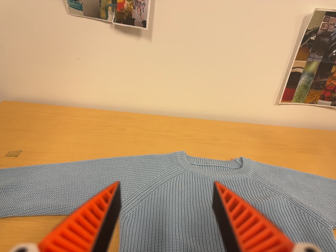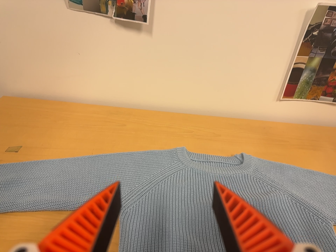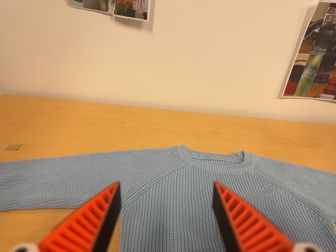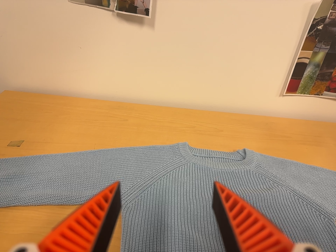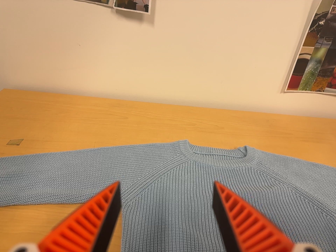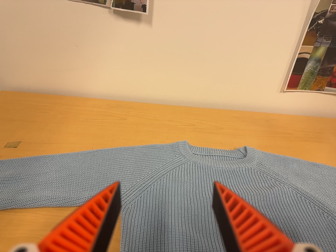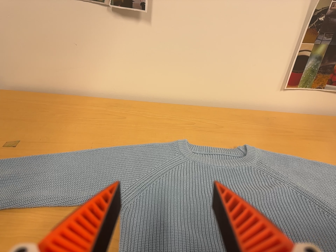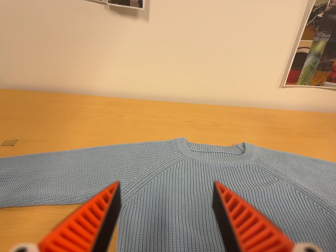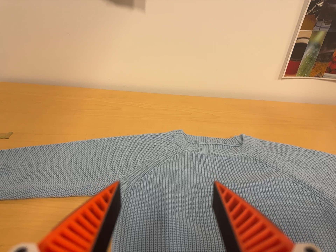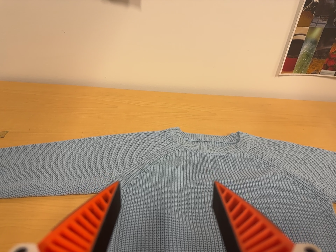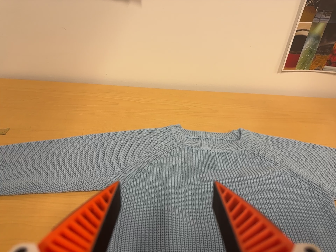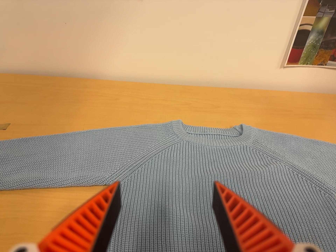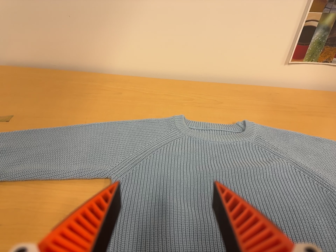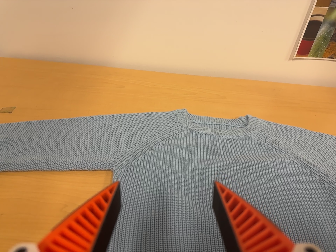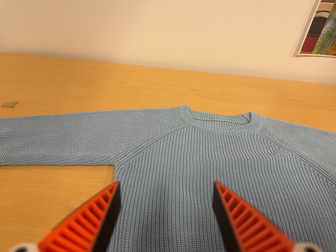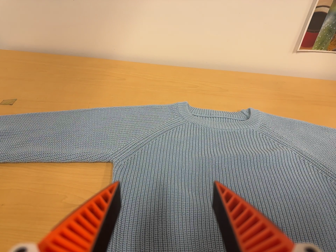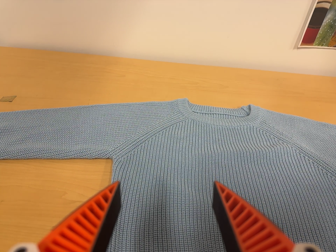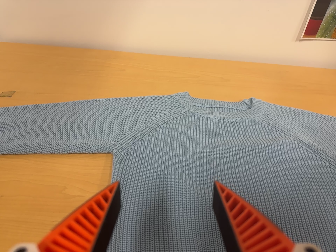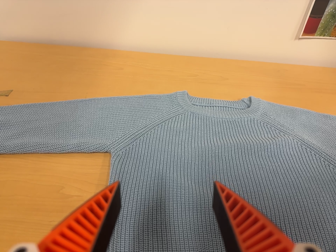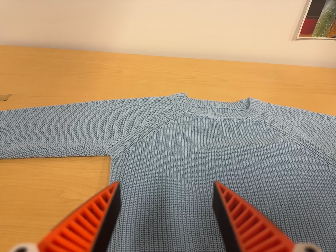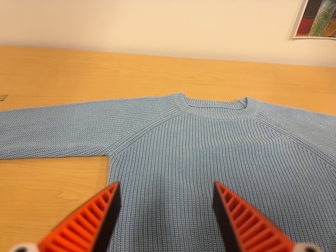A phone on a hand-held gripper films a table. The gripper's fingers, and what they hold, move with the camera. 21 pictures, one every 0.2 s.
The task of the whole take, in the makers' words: right arm across.
0.0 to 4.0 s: The camera travels forward, about 7 cm, so what stands in front looms larger. Its aim tips toward the bottom of its view by about 10 degrees, and the scene shifts upward.
The film runs forward here.
